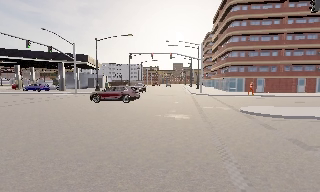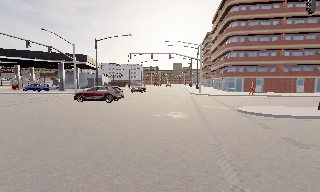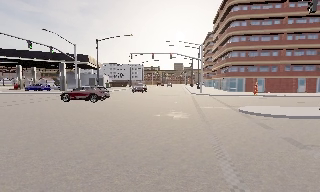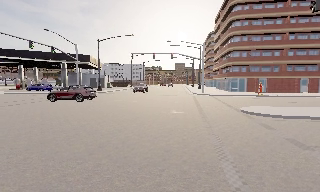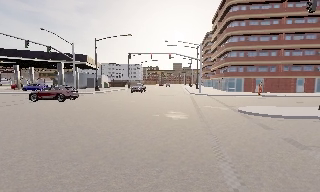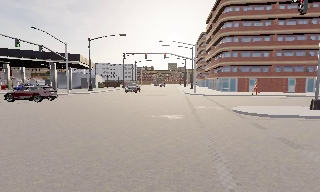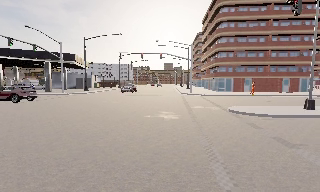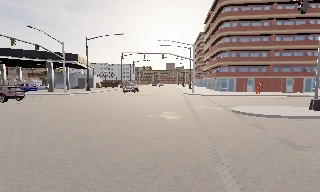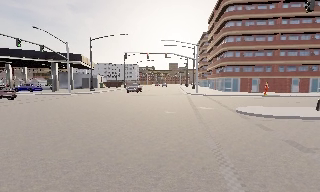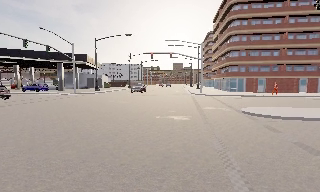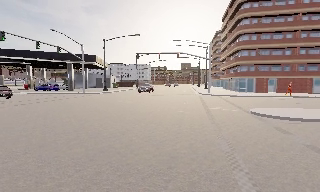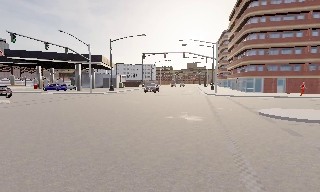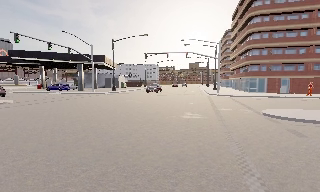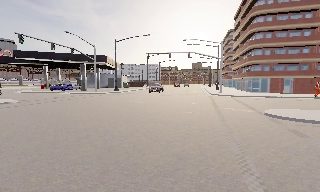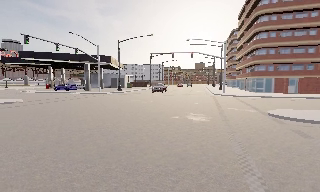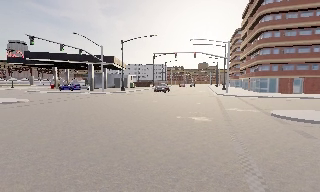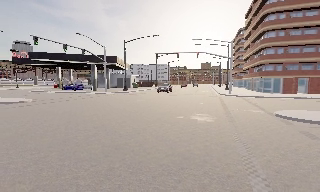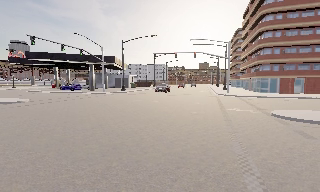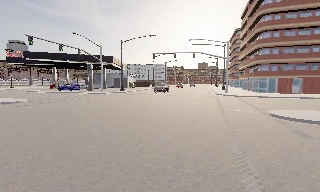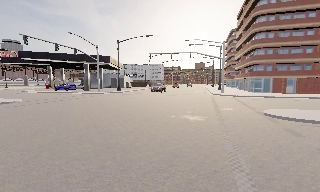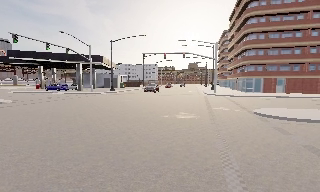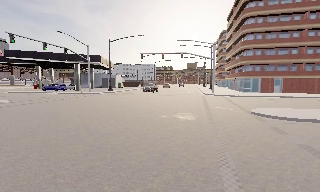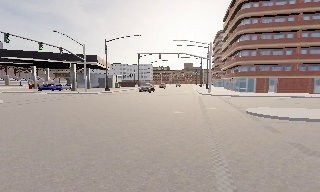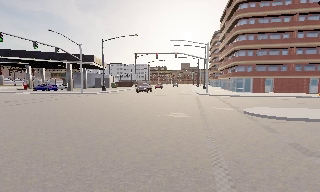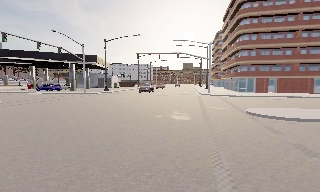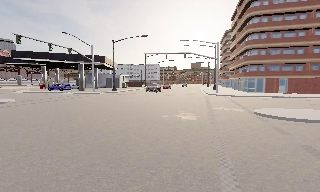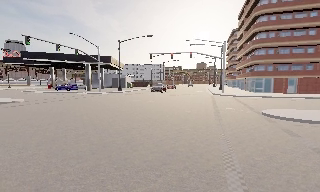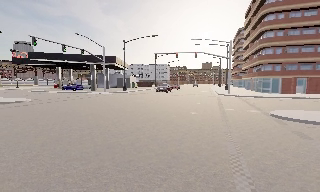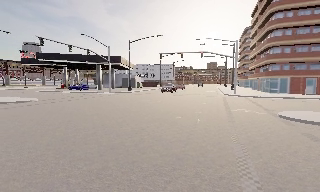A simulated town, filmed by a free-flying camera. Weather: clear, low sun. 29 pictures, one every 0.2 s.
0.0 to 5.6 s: The camera swings to its left by about 10 degrees, and the scene slides to the right. It travels to its right, about 0.5 m.
The film runs forward here.
